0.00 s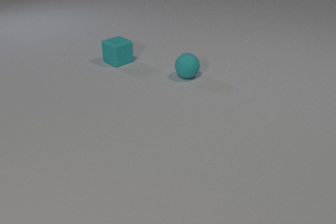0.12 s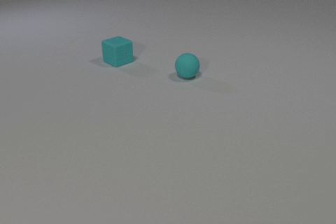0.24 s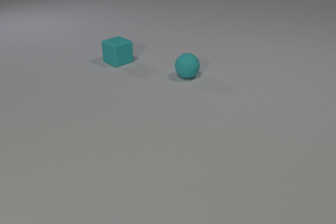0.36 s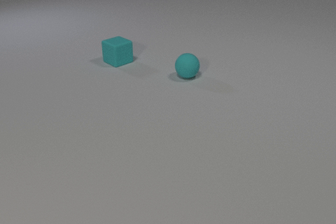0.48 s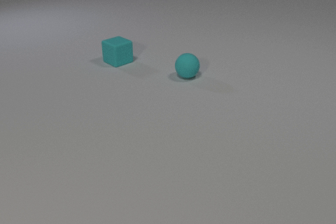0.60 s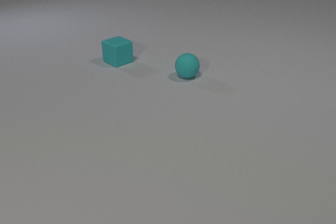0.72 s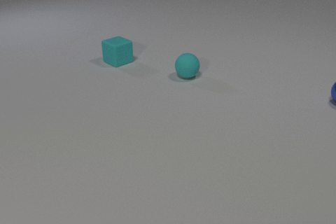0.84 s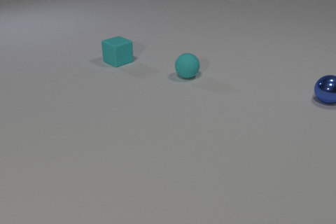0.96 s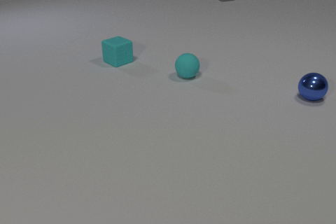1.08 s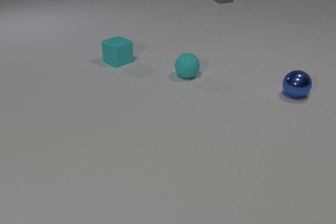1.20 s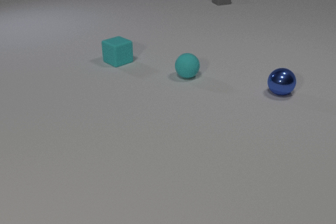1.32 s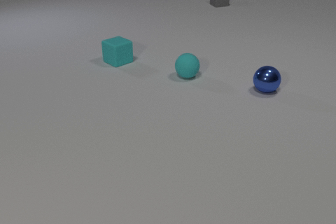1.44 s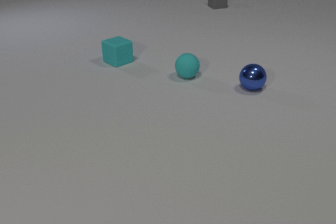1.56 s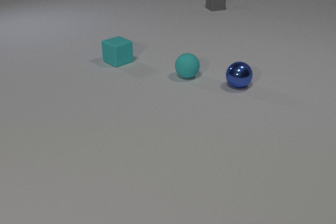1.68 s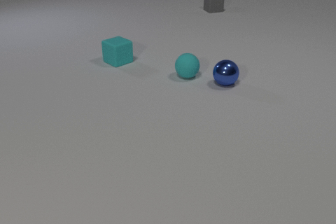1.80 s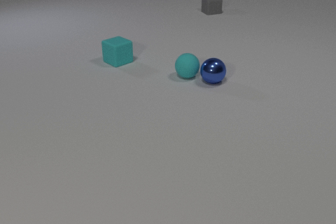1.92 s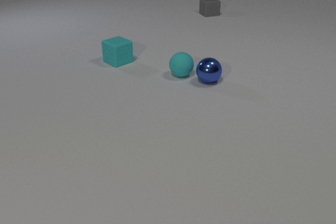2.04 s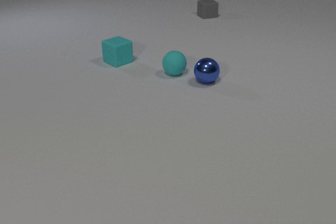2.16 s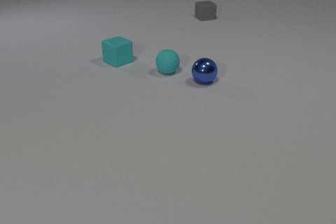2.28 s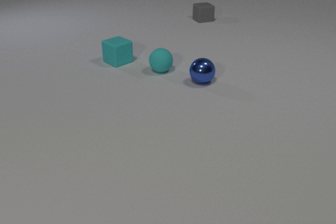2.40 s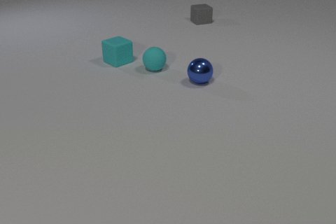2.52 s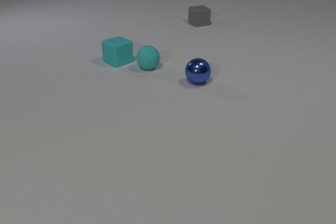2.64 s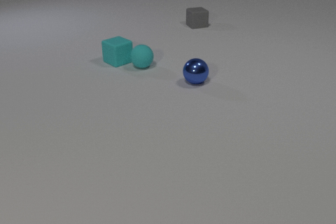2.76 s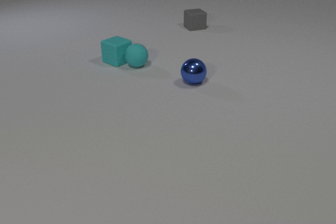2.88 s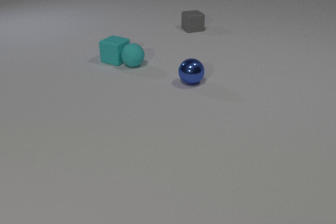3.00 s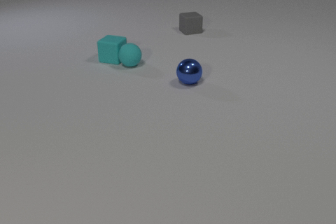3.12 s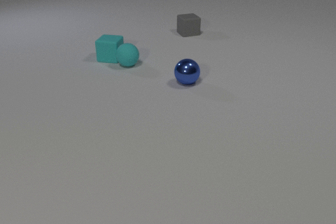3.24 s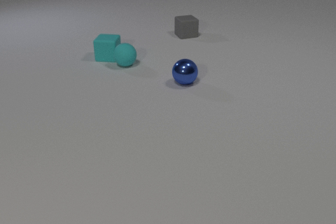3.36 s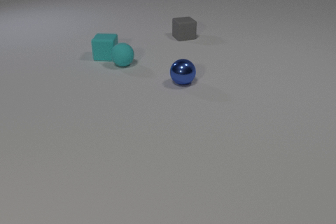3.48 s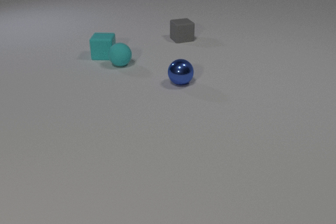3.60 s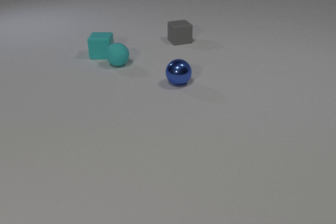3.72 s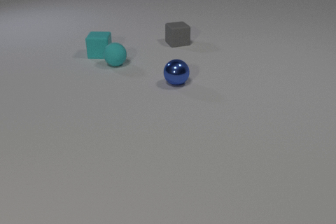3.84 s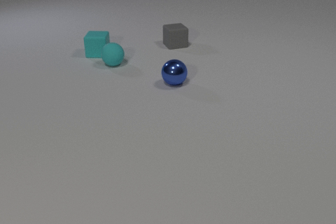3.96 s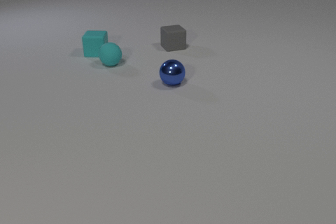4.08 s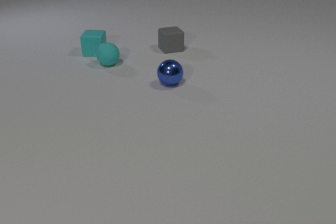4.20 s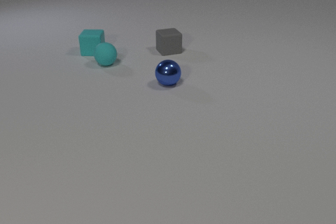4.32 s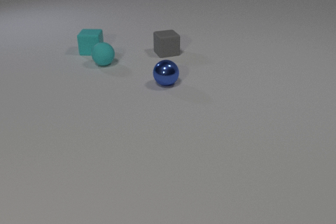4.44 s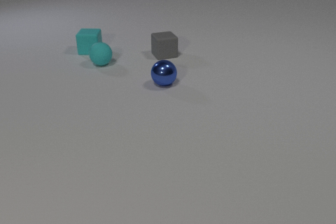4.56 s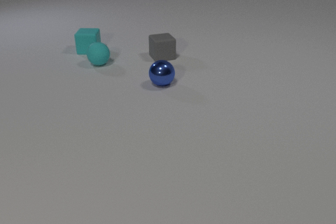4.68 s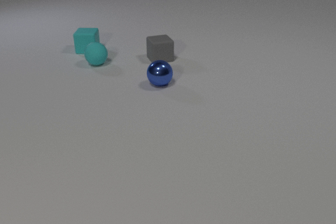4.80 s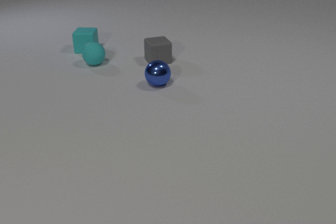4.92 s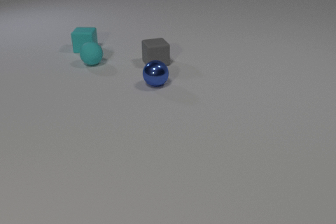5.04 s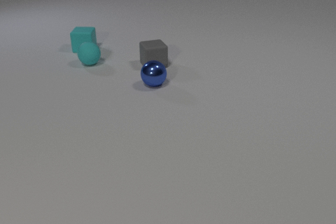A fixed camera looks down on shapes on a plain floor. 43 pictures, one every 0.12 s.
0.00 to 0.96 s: The blue metal sphere comes in at the right edge, rolls to the left. The gray rubber cube comes in at the top edge, slides toward the camera.
0.96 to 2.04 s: The blue metal sphere rolls to the left. The cyan rubber sphere rolls to the left and away from the camera. The gray rubber cube slides toward the camera. The blue metal sphere and the cyan rubber sphere collide.
2.04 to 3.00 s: The blue metal sphere rolls to the left. The cyan rubber sphere rolls to the left and away from the camera. The gray rubber cube slides toward the camera. The cyan rubber cube slides away from the camera and to the left, spins so that its near face slides to the right, counterclockwise seen from above. The cyan rubber sphere and the cyan rubber cube collide.
3.00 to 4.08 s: The blue metal sphere rolls to the left. The cyan rubber sphere rolls to the left. The gray rubber cube slides toward the camera. The cyan rubber cube slides away from the camera and to the left.
4.08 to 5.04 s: The blue metal sphere rolls to the left. The cyan rubber sphere rolls to the left. The gray rubber cube slides toward the camera and to the left. The cyan rubber cube slides away from the camera and to the left.
How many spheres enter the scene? 1.
What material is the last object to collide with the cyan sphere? rubber.
How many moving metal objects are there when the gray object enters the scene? 0.
